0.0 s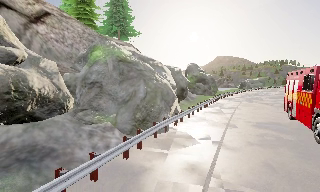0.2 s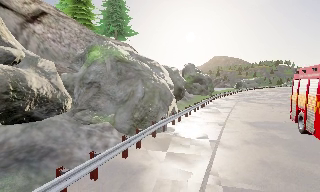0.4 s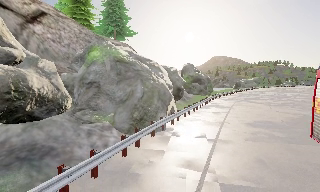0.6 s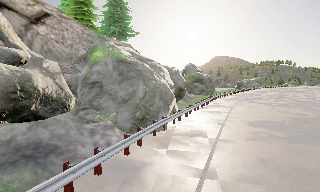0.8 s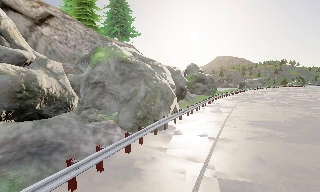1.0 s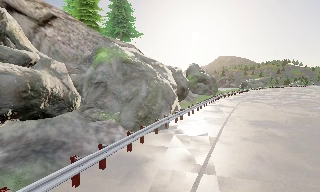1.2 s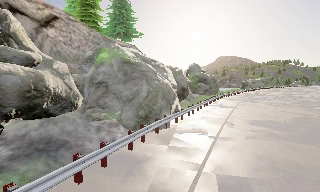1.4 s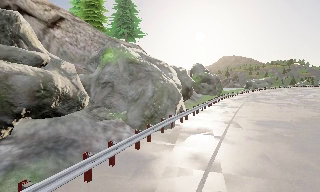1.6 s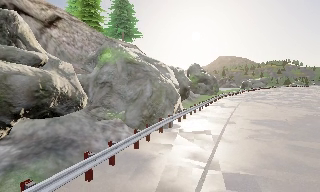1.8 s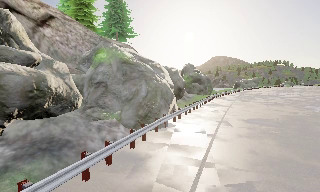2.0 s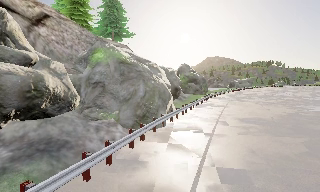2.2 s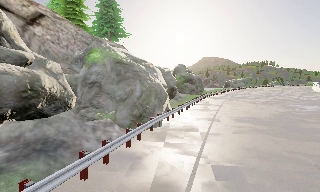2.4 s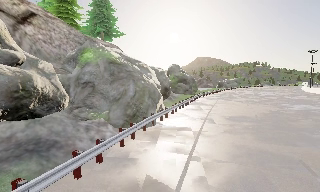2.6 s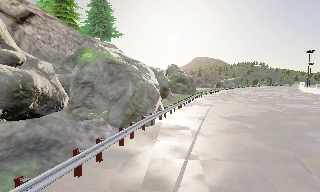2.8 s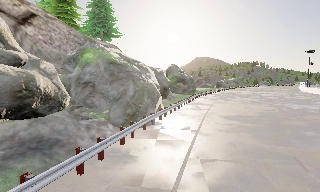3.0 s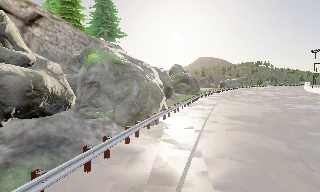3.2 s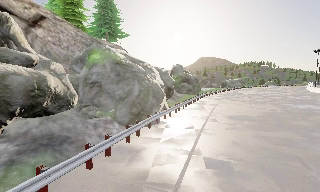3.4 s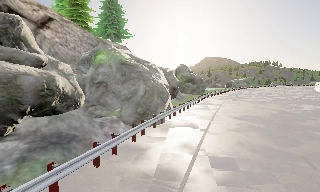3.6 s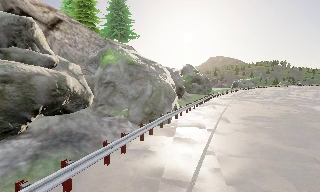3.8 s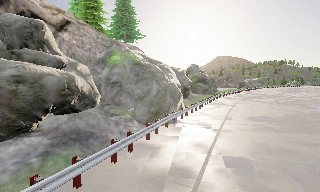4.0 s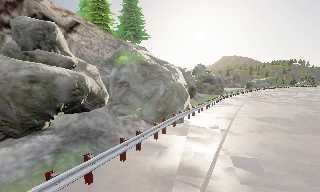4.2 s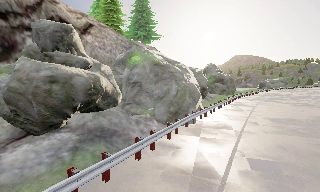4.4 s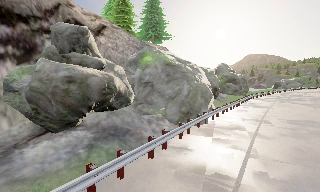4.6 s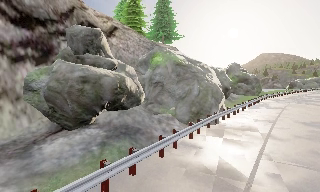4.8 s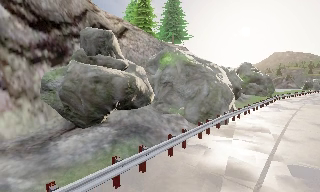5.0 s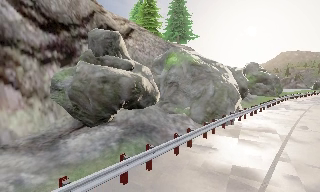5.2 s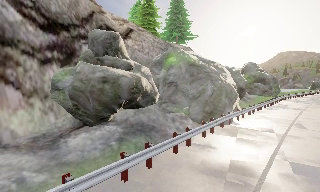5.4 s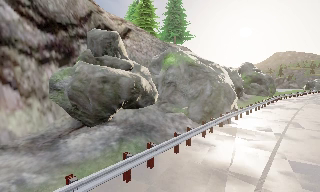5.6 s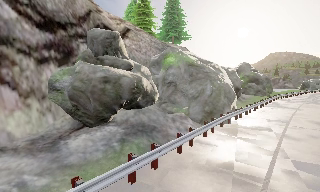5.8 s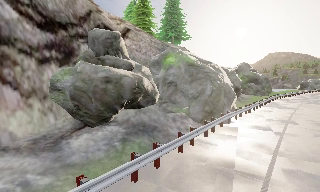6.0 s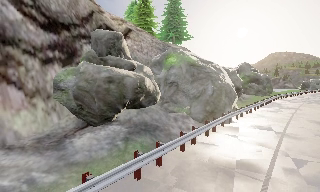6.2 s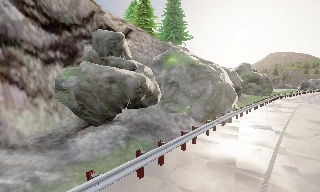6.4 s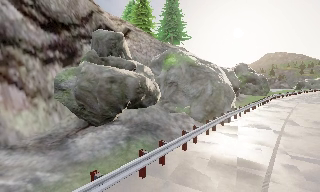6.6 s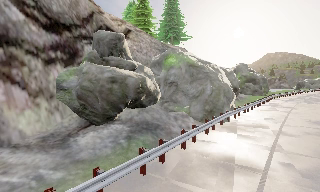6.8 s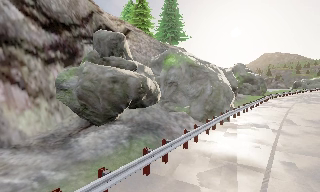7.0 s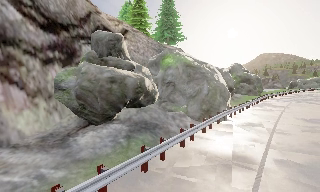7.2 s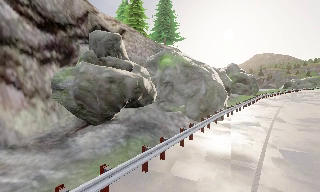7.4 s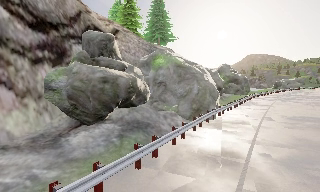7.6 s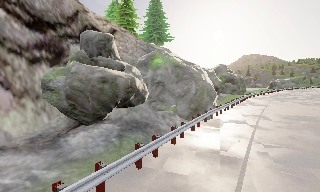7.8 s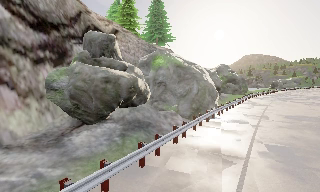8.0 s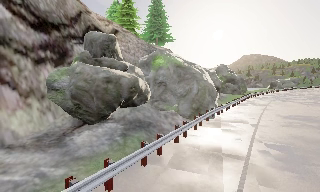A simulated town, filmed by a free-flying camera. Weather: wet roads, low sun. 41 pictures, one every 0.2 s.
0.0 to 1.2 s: The camera travels backward, about 0.5 m, so what stands in front gets smaller.
1.2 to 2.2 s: The camera shifts only a little, or ends up much as it began.
2.2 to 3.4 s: The camera travels backward, about 0.5 m, so what stands in front gets smaller.
3.4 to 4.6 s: The camera swings to its left by about 15 degrees, and the scene slides to the right. It travels to its left, about 0.5 m, so close, fixed things drift to the right.
4.6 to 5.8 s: The camera travels to its left, about 0.5 m, so close, fixed things drift to the right.
5.8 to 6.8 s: The camera shifts only a little, or ends up much as it began.
6.8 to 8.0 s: The camera travels backward, about 0.5 m, so what stands in front gets smaller.
The film runs forward here.
